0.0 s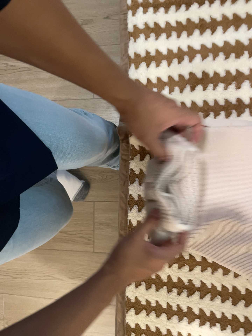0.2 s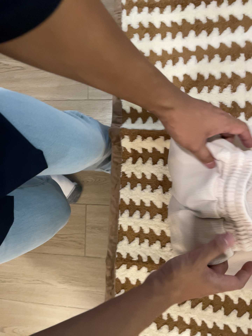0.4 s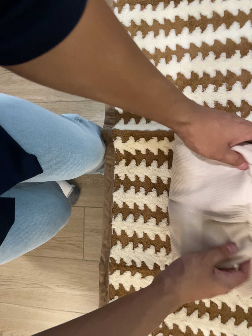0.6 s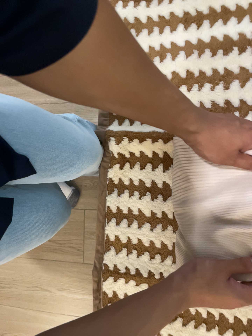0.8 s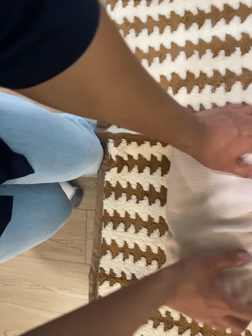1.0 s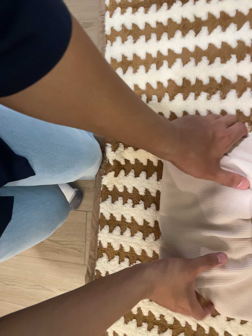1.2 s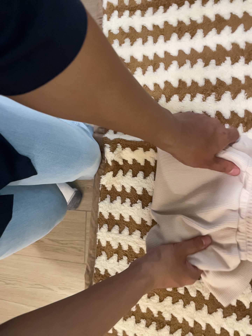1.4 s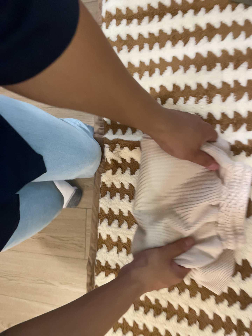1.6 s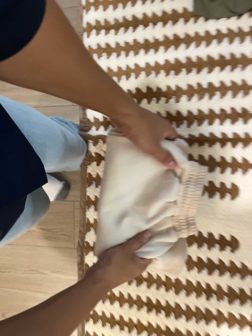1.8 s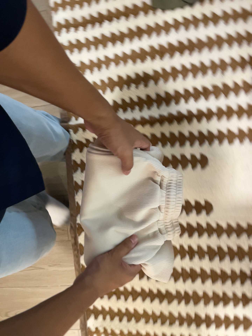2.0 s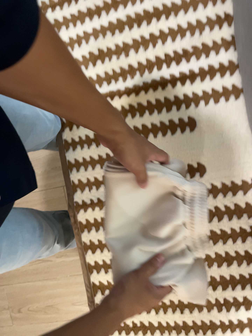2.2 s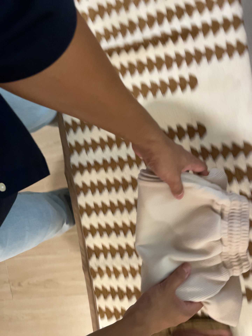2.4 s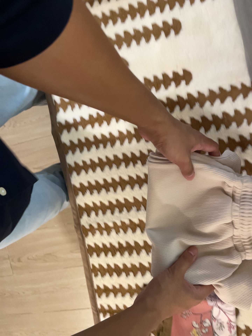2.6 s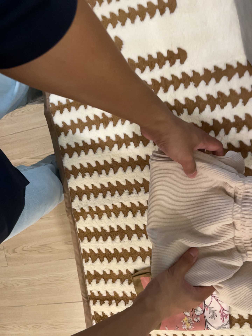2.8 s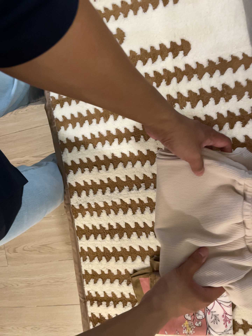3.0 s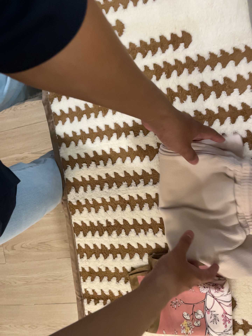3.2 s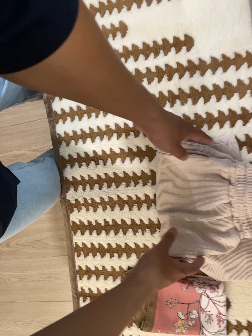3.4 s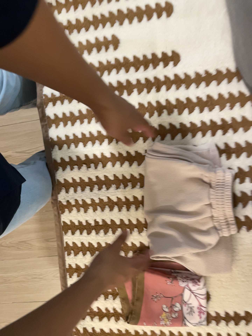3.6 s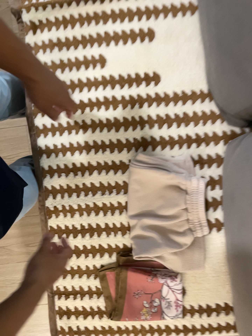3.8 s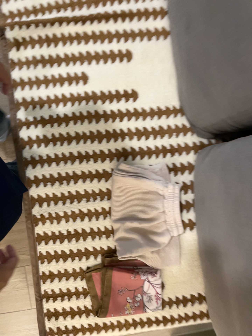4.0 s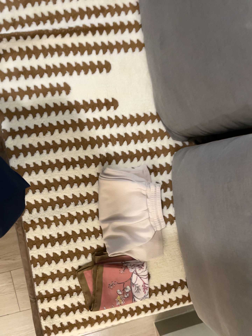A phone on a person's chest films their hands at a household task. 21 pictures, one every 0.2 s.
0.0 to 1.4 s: The camera travels to its right, about 10 cm.
1.4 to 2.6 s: The camera travels toward the bottom of its view and to its right, about 40 cm, so close, fixed things drift upward. It rolls about its line of sight by about 15 degrees, and the scene rotates counterclockwise.
2.6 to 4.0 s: The camera pans to its right by about 25 degrees. It travels backward and to its left, about 24 cm, so what stands in front gets smaller.
The film runs forward here.
